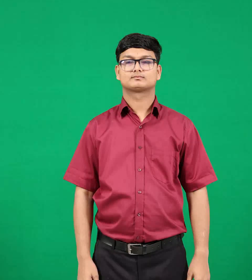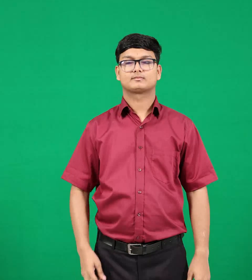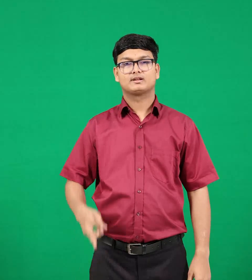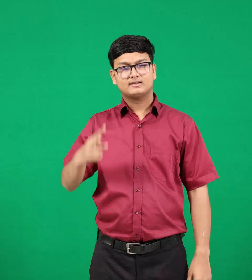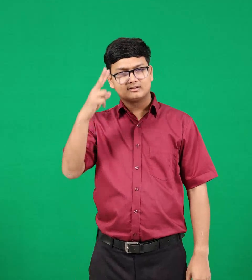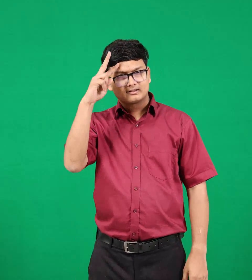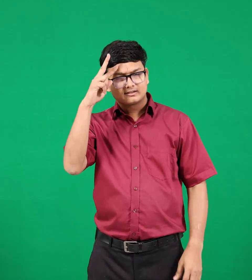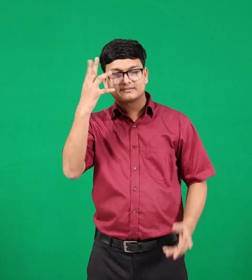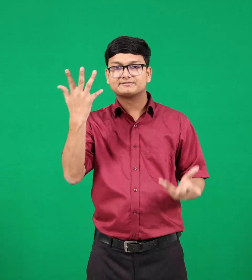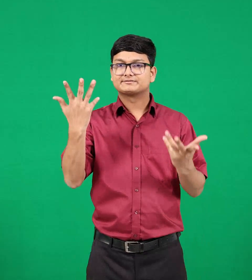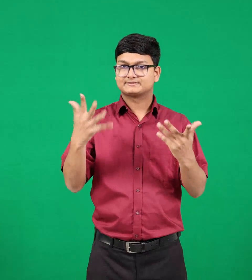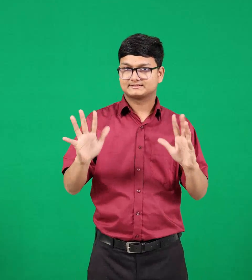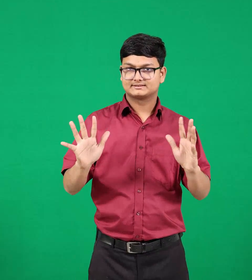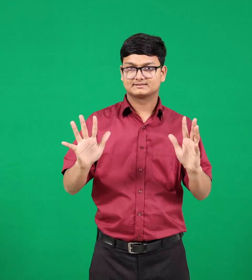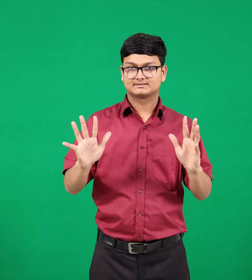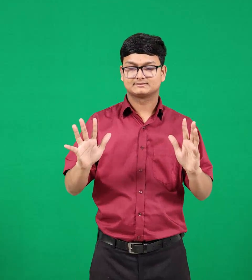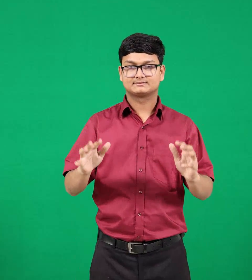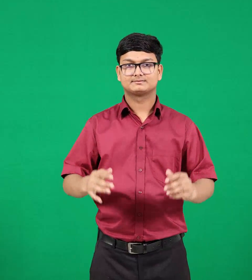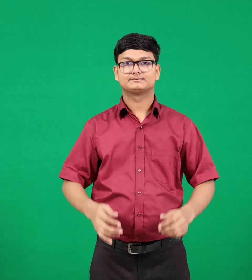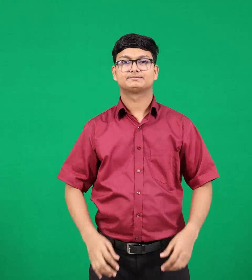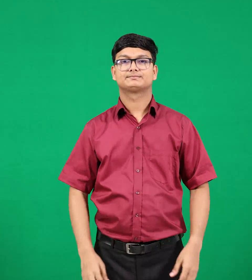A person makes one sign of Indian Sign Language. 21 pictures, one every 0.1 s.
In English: doubted
